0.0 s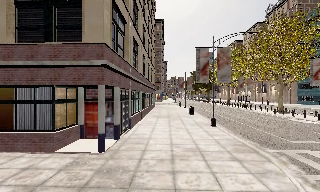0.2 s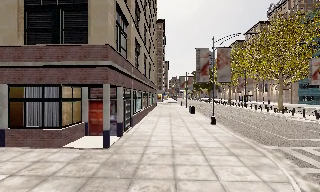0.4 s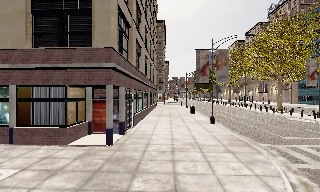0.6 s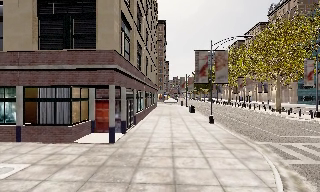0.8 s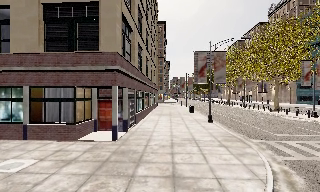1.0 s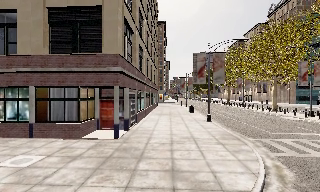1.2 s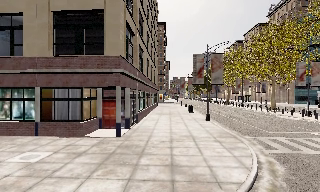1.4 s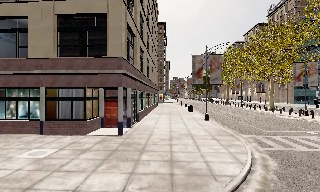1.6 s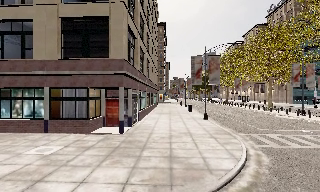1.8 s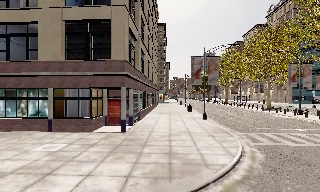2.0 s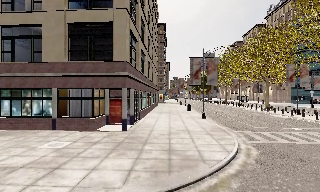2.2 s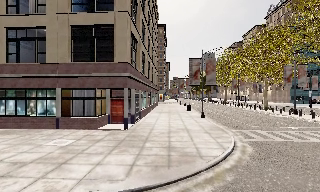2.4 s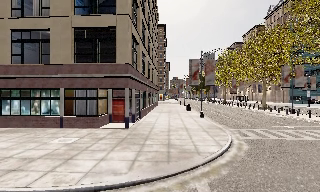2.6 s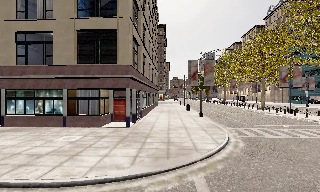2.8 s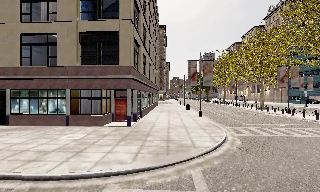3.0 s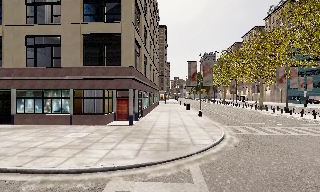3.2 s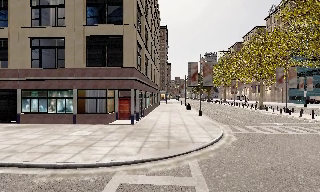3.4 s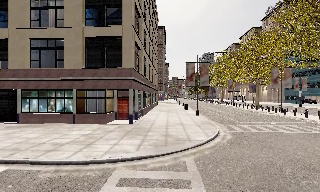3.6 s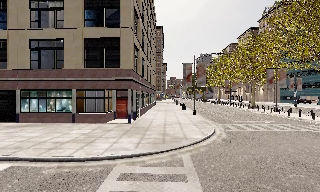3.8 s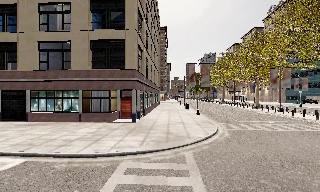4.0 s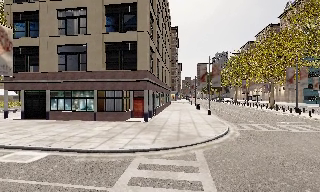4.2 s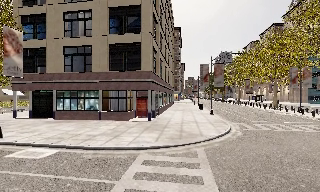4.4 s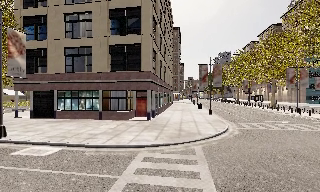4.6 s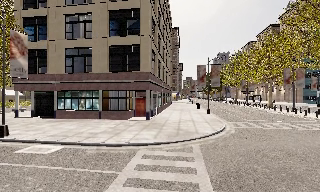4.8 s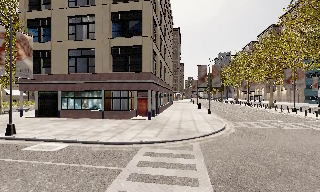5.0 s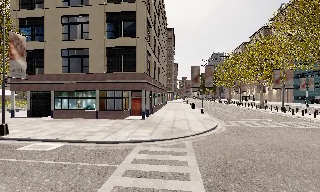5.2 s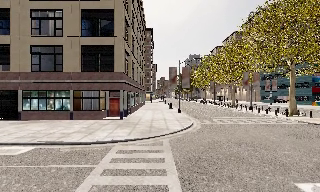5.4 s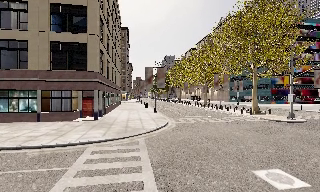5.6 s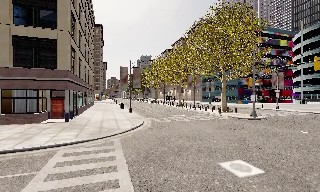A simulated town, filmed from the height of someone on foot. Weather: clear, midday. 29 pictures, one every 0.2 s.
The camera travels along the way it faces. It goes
backward.
0.0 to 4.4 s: The camera travels backward, about 8 m, so what stands in front gets smaller.
4.4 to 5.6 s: The camera pans to its right, which is clockwise from overhead, by about 25 degrees. It travels backward, about 1.5 m, so what stands in front gets smaller.
The film runs backward here.
